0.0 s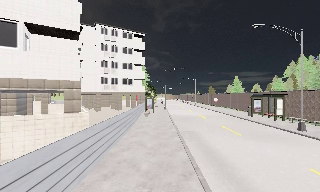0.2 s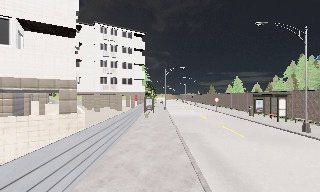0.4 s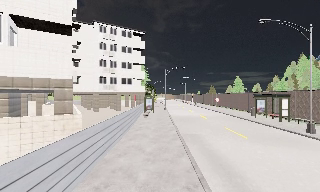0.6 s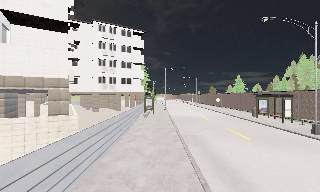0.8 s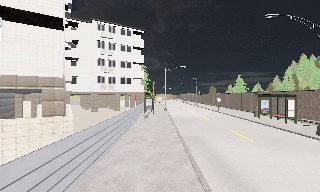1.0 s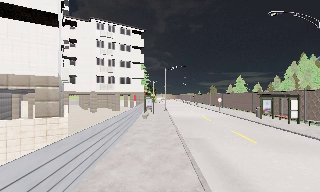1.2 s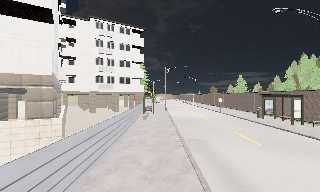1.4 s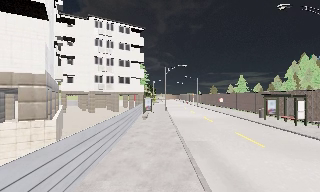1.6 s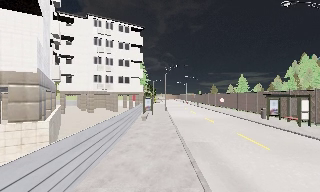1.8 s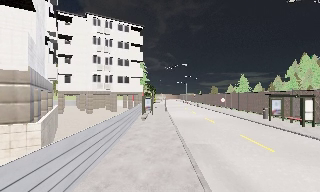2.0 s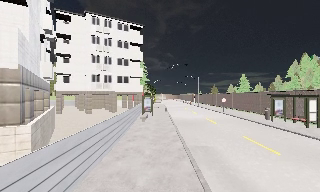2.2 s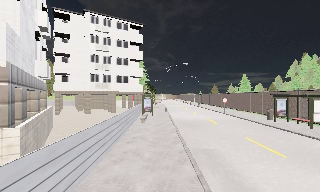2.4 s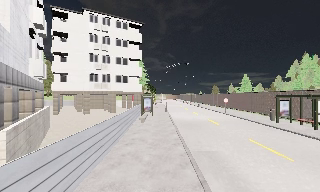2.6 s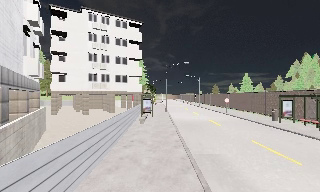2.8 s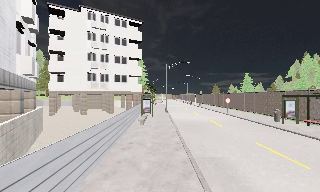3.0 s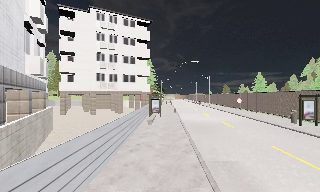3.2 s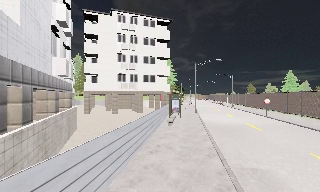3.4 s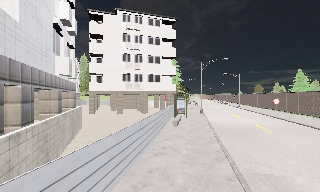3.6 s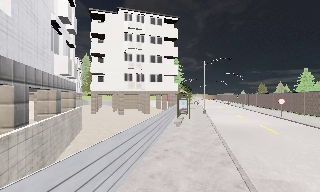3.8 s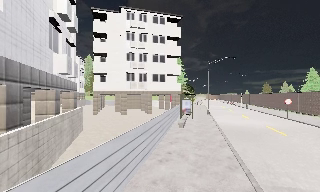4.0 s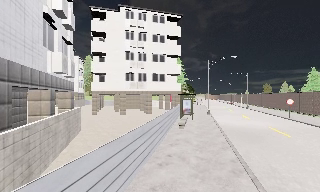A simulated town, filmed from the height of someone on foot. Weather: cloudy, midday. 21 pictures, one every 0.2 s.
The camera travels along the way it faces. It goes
forward.
0.0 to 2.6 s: The camera travels forward, about 4.5 m, so what stands in front looms larger.
2.6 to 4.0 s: The scene slides to the right, as the camera pans about 15 degrees to its left. It travels forward, about 2.5 m, so what stands in front looms larger.
The film runs forward here.
